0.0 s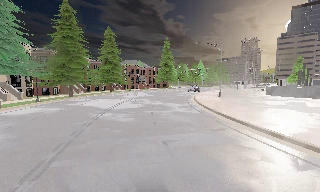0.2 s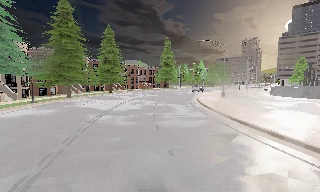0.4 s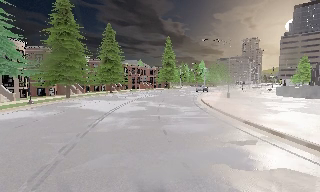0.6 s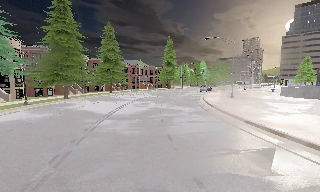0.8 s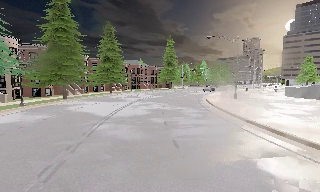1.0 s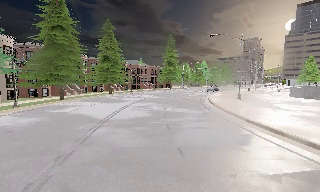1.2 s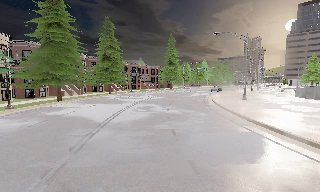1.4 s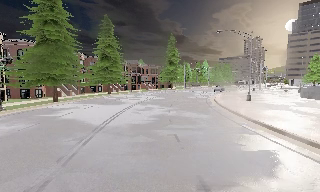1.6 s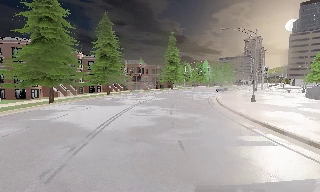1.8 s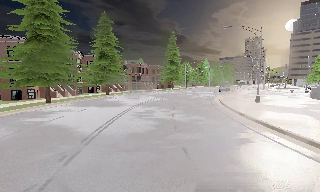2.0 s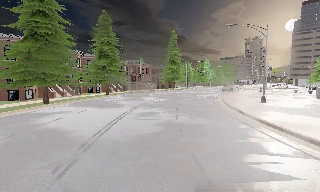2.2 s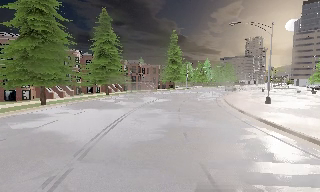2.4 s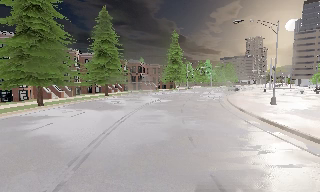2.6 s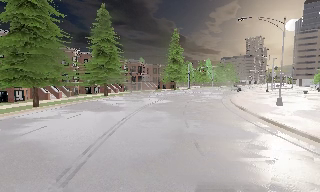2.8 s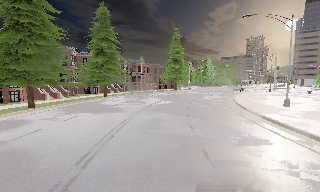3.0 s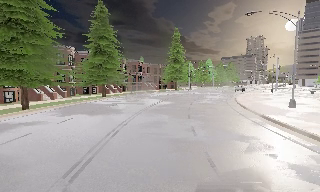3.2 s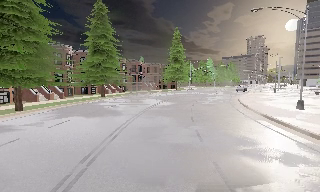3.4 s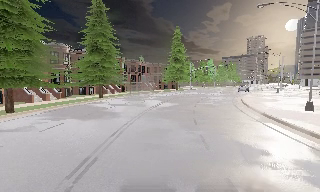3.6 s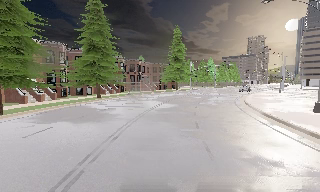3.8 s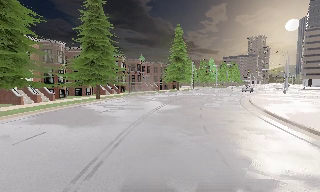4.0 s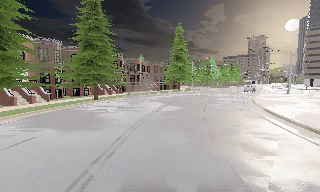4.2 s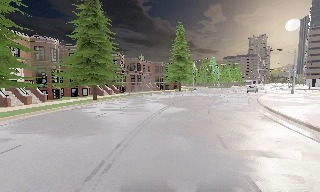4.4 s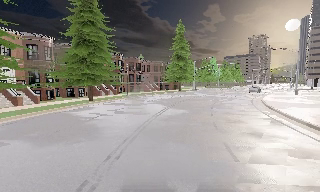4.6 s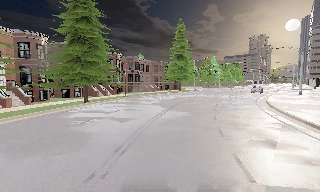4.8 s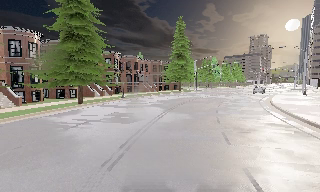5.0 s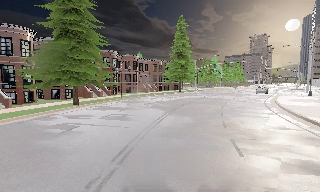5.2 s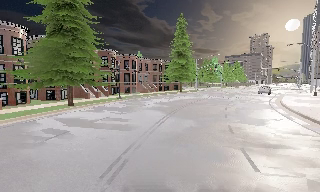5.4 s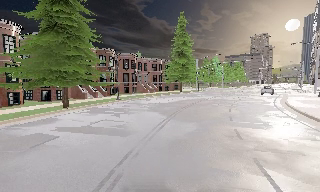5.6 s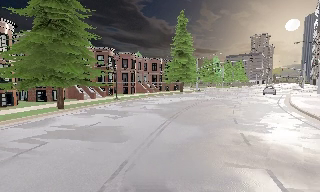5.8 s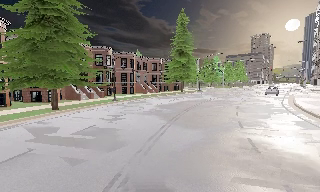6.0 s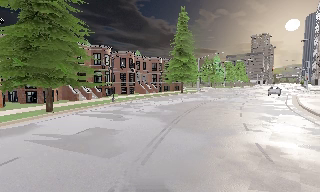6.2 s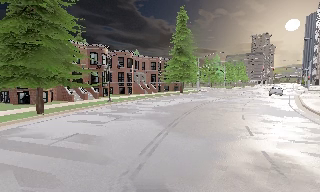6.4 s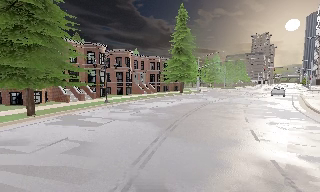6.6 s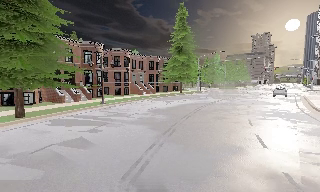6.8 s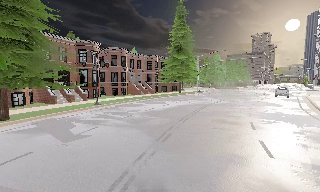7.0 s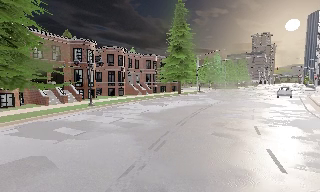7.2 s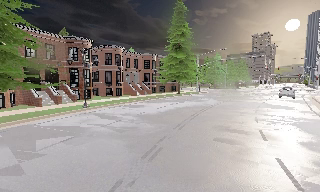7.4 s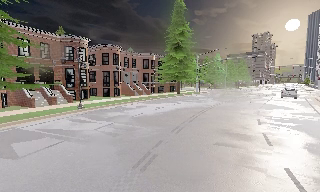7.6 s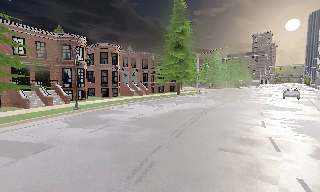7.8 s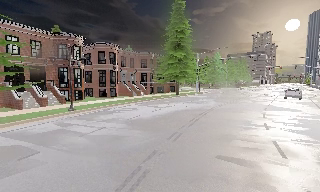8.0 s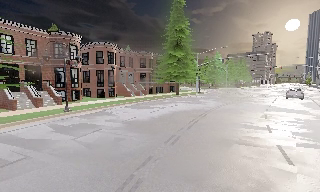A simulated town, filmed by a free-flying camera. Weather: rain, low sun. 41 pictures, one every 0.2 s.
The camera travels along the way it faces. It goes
forward.
0.0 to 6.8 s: The camera travels forward, about 25 m, so what stands in front looms larger.
6.8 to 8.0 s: The camera travels forward, about 3.5 m, so what stands in front looms larger. It loses speed.
The film runs forward here.
